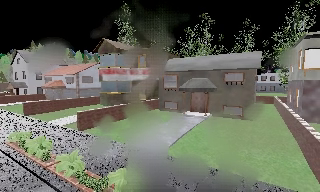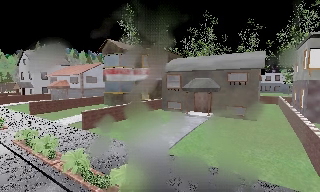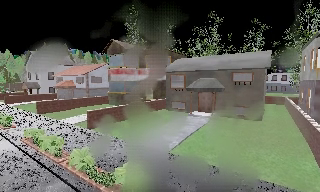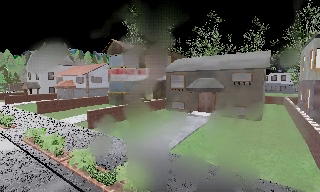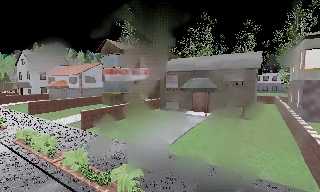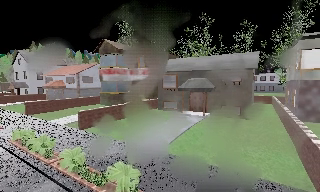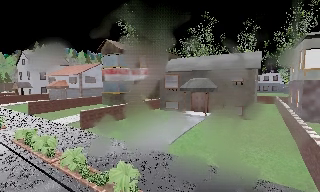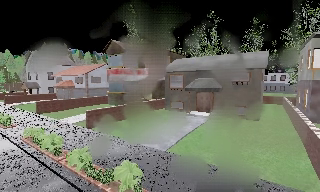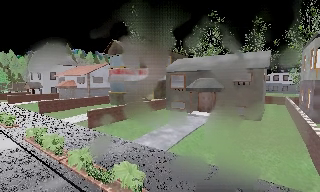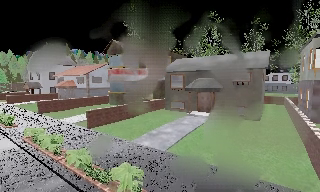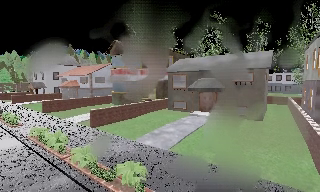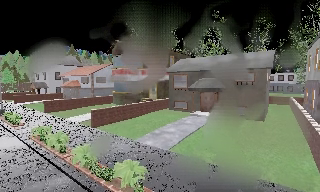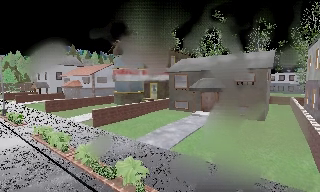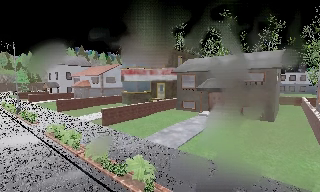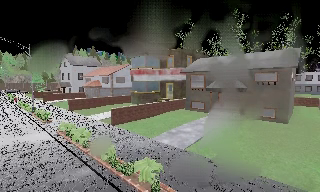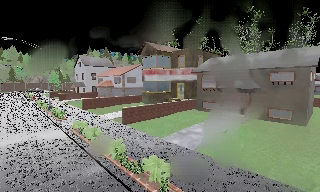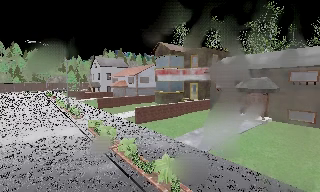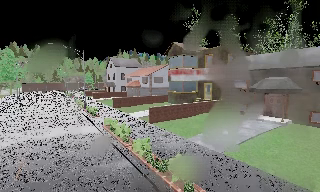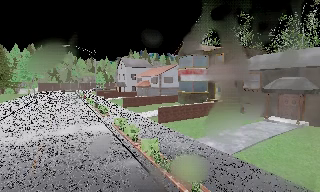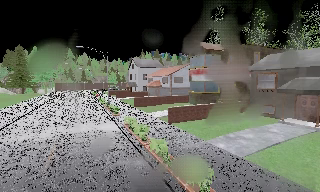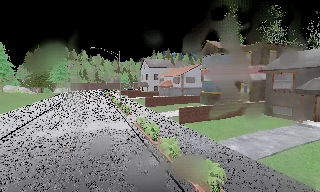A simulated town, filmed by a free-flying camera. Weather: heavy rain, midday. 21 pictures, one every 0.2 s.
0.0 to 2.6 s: The camera travels backward, about 0.5 m, so what stands in front gets smaller.
2.6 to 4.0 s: The camera pans to its left, which is counterclockwise from overhead, by about 30 degrees.
The film runs backward here.
